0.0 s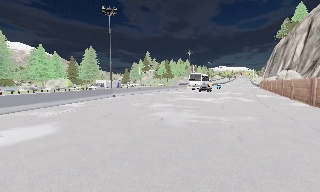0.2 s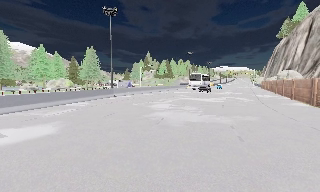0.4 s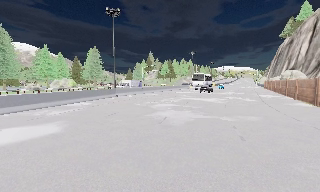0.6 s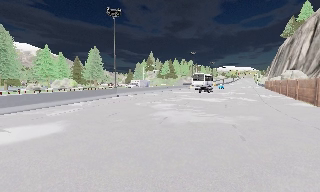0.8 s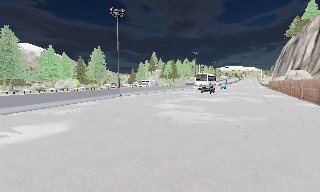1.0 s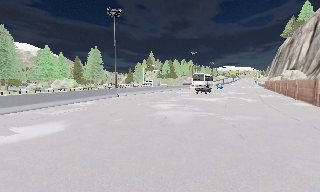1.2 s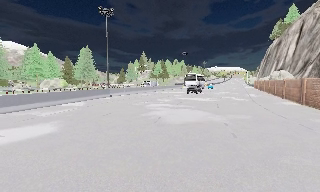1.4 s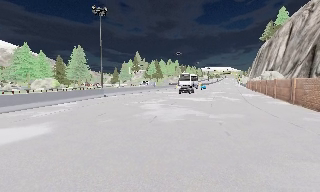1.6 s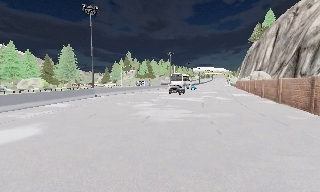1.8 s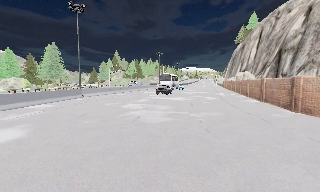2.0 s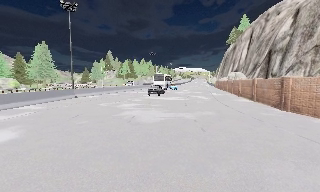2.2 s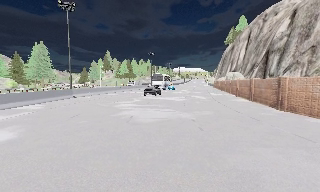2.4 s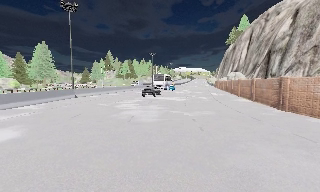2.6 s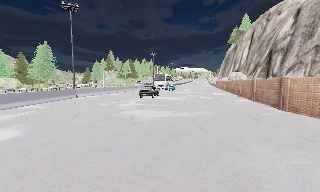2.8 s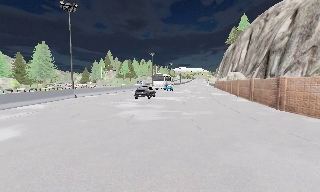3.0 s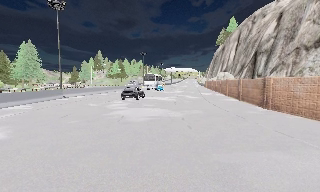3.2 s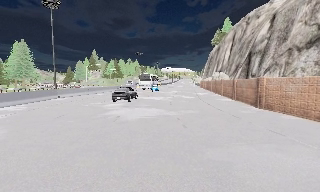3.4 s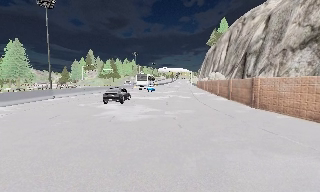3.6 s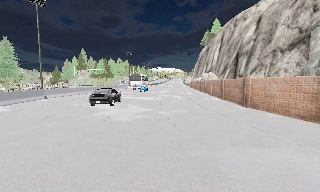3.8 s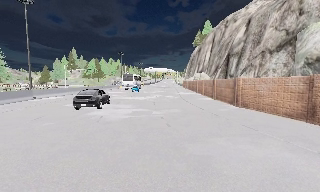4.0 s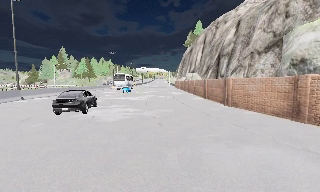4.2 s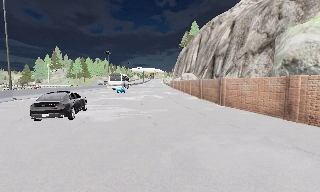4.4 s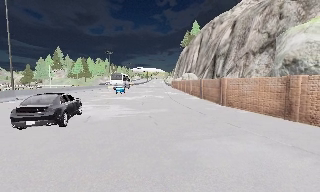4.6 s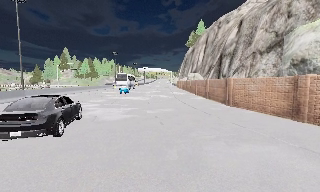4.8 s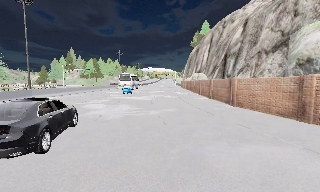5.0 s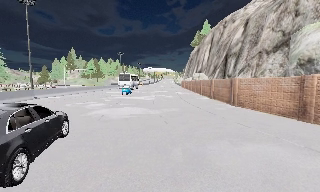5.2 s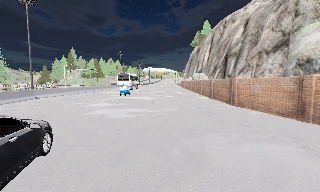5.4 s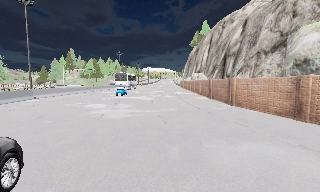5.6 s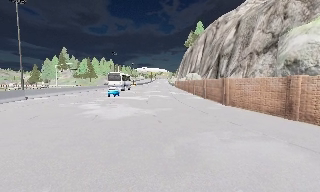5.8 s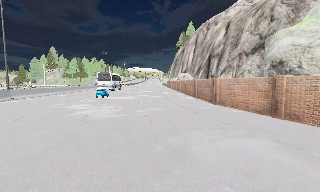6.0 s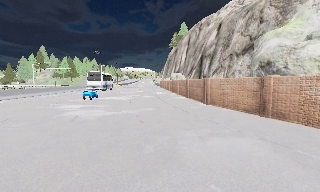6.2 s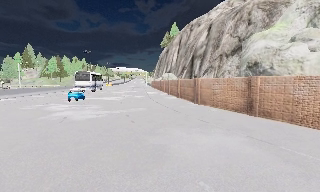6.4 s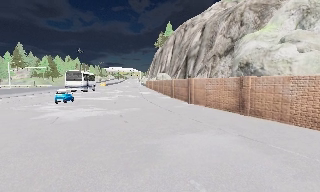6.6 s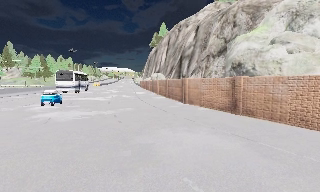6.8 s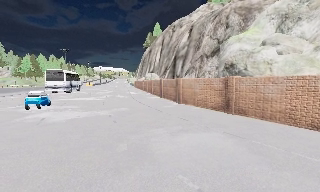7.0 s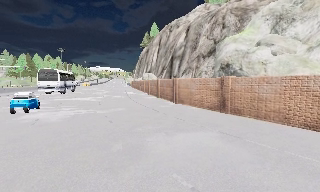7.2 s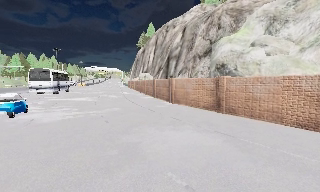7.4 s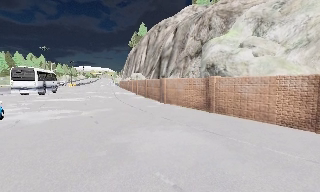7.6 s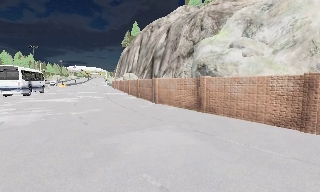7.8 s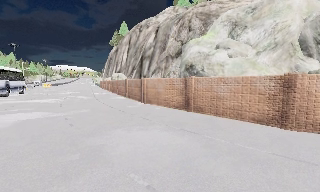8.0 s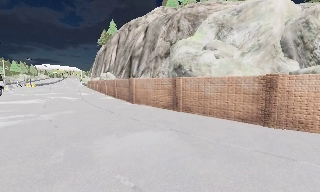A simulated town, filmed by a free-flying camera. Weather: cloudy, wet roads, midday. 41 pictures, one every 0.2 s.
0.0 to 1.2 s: The camera shifts only a little, or ends up much as it began.
1.2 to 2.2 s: The camera pans to its right, which is clockwise from overhead, by about 10 degrees.
2.2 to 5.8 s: The scene slides to the left, as the camera pans about 15 degrees to its right. It travels backward, about 1 m, so what stands in front gets smaller.
5.8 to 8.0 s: The scene slides to the left, as the camera pans about 25 degrees to its right. It travels to its right, about 1 m, so close, fixed things drift to the left.
The film runs backward here.
